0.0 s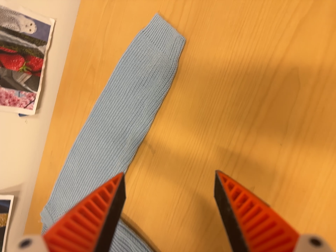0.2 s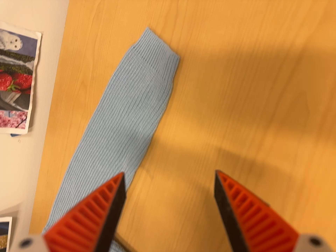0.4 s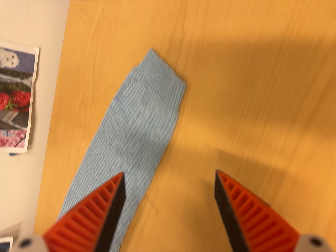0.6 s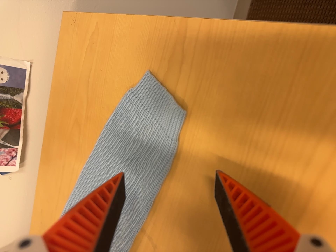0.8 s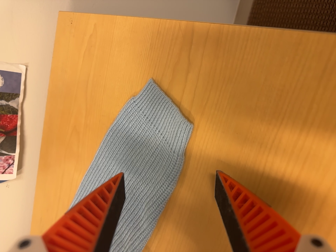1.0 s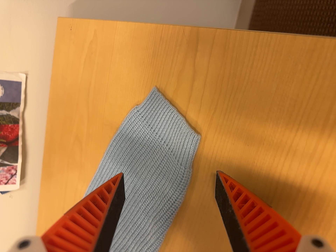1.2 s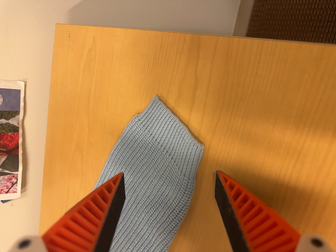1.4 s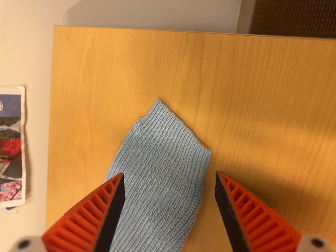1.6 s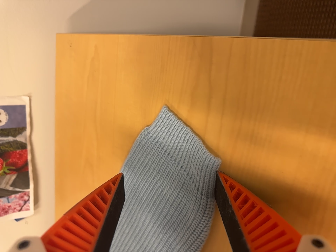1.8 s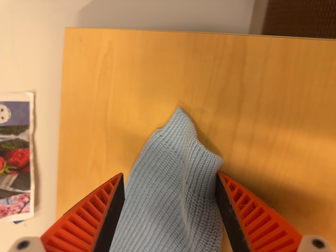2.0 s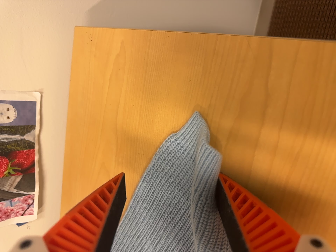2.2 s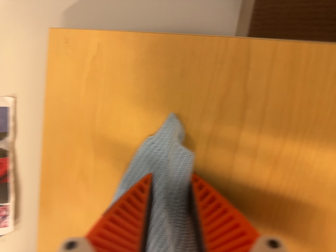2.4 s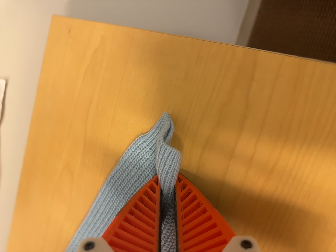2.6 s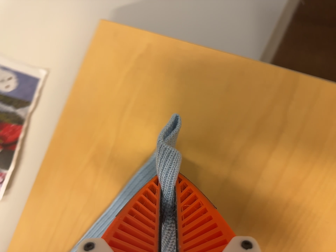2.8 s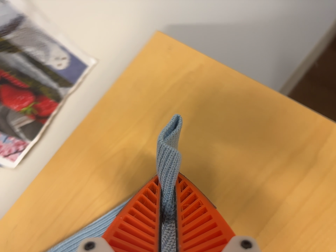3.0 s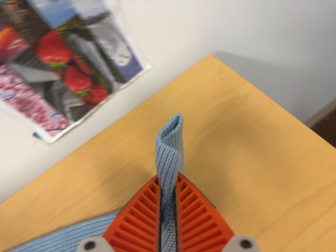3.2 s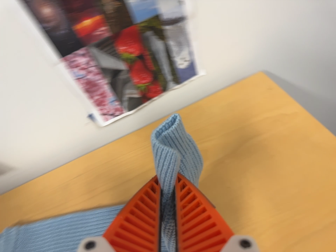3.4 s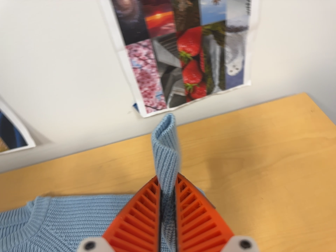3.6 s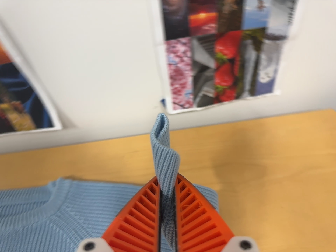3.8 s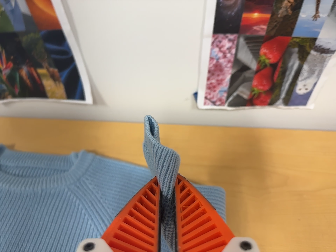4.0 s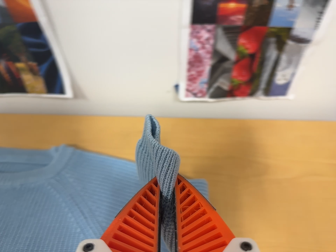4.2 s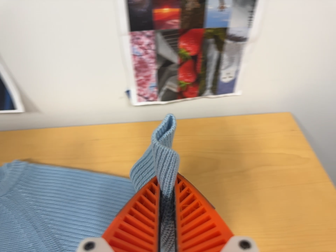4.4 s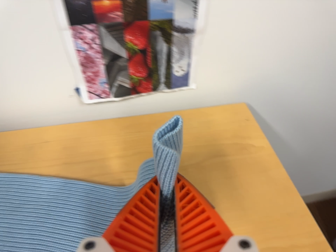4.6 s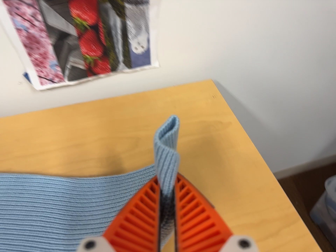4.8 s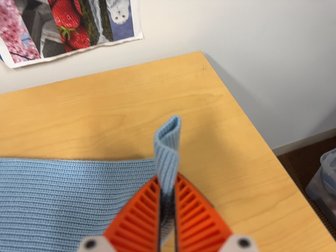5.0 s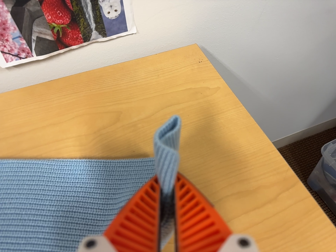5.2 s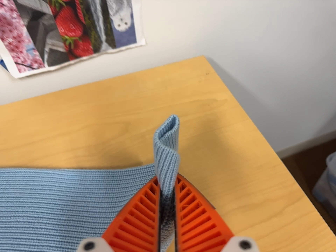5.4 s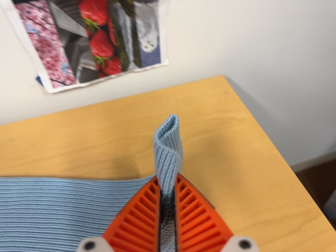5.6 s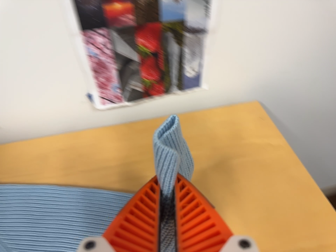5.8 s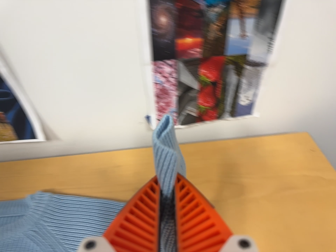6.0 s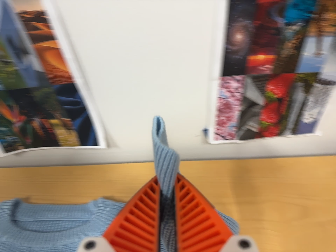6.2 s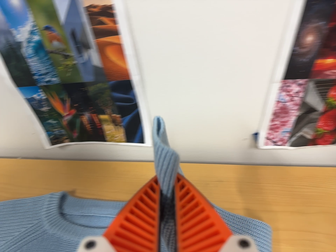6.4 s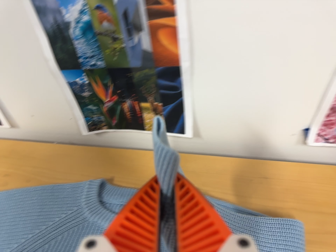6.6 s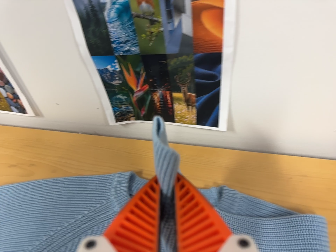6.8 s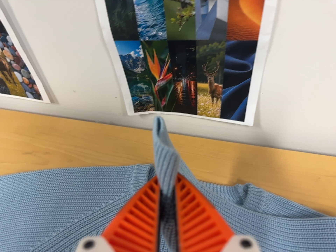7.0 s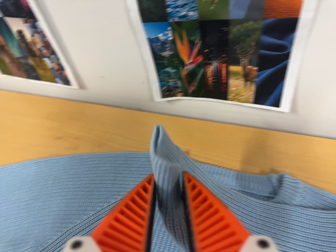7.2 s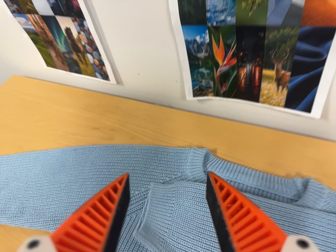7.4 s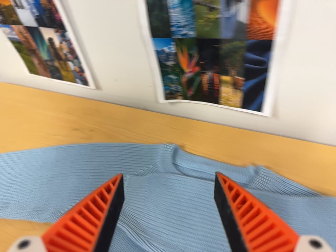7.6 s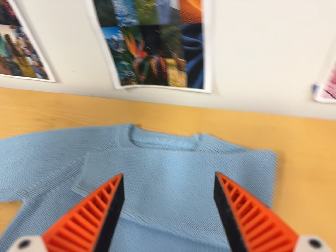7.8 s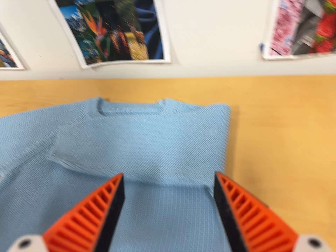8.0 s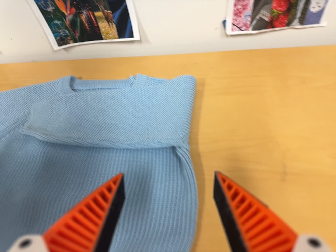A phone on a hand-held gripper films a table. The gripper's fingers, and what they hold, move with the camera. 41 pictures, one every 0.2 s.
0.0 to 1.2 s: The camera travels toward the top of its view and forward, about 20 cm, so close, fixed things drift downward.
1.2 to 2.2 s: The camera travels forward, about 7 cm, so what stands in front looms larger.
2.2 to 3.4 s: The camera travels to its left and backward, about 32 cm, so close, fixed things drift to the right. Its aim tips toward the top of its view by about 20 degrees. It rolls about its line of sight by about 65 degrees, and the scene rotates clockwise.
3.4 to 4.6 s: The camera pans to its right by about 10 degrees. It travels to its right and toward the bottom of its view, about 10 cm, so close, fixed things drift to the left.
4.6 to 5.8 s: The camera travels to its left, about 14 cm, so close, fixed things drift to the right.
5.8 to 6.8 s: The camera pans to its left by about 15 degrees. It travels to its left, about 26 cm, so close, fixed things drift to the right. It rolls about its line of sight by about 10 degrees, and the scene rotates clockwise.
6.8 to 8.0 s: The camera travels backward, toward the bottom of its view and to its right, about 28 cm, so what stands in front gets smaller. It rolls about its line of sight by about 10 degrees, and the scene rotates counterclockwise.
The film runs forward here.
